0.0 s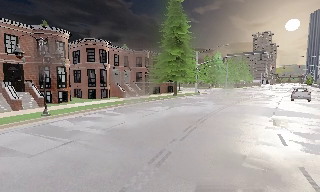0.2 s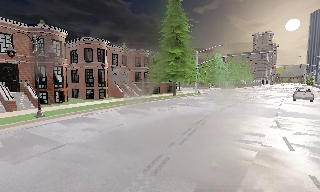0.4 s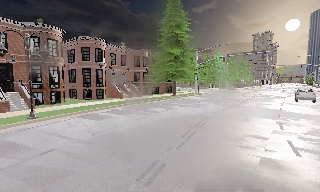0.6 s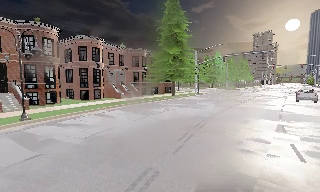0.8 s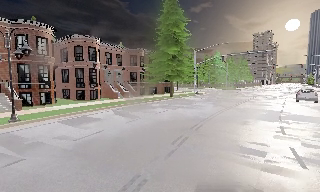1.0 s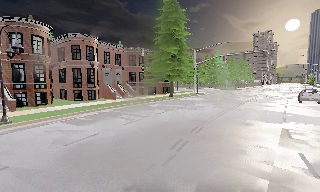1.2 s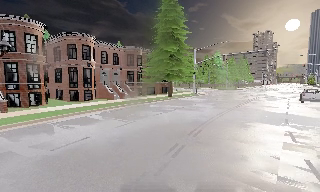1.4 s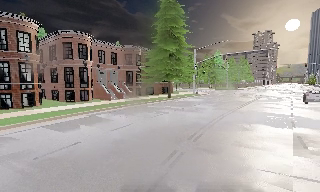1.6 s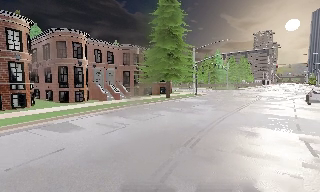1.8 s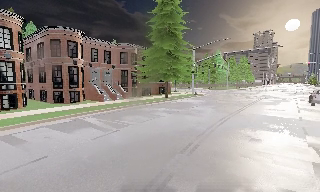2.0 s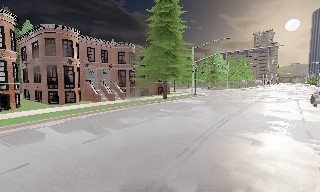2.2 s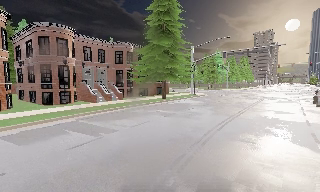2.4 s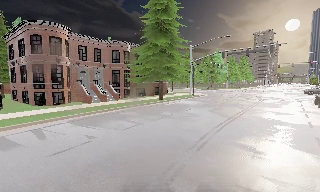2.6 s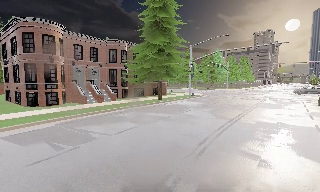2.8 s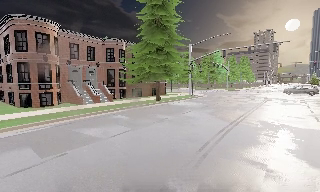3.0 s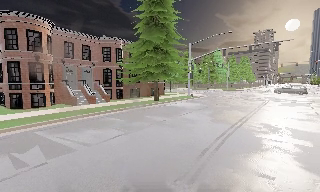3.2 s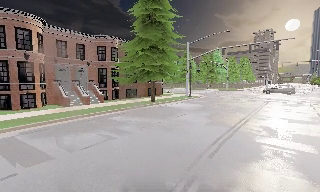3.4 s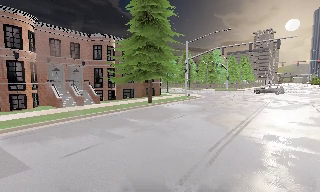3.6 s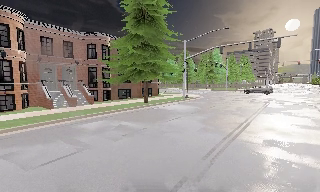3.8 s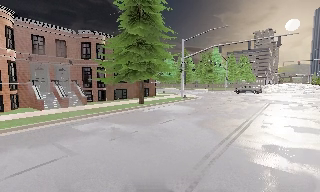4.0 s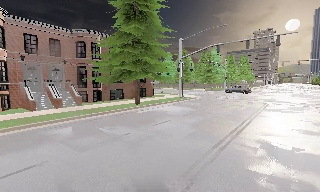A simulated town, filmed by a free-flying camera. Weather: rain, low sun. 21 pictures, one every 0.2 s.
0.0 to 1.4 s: The camera travels forward, about 3 m, so what stands in front looms larger.
1.4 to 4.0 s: The camera travels forward and to its right, about 7 m, so what stands in front looms larger.
The film runs forward here.
